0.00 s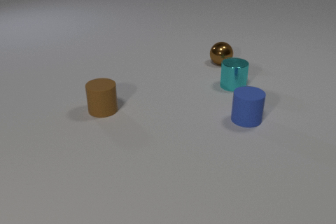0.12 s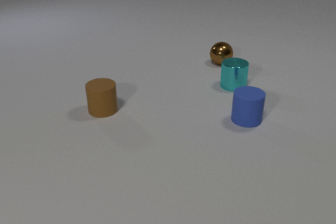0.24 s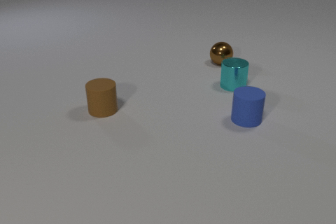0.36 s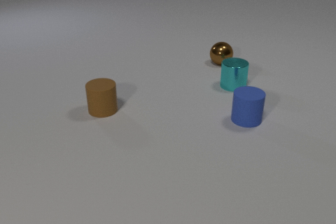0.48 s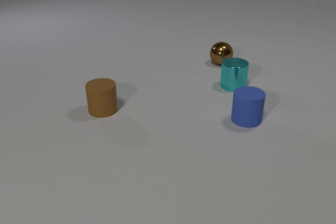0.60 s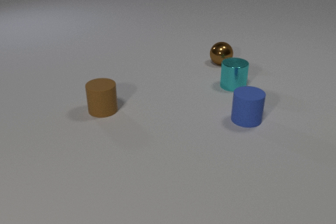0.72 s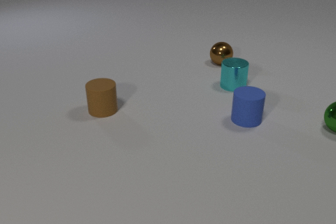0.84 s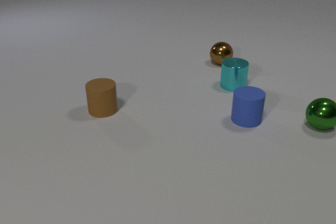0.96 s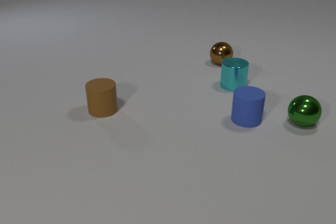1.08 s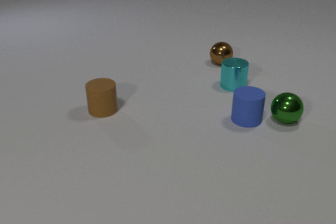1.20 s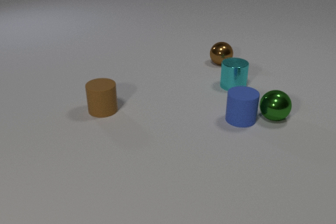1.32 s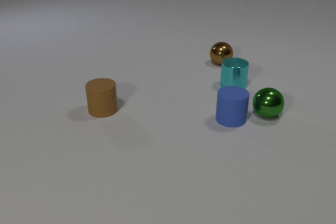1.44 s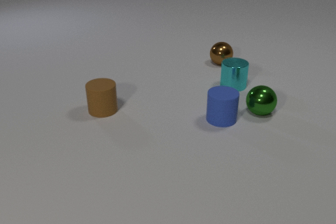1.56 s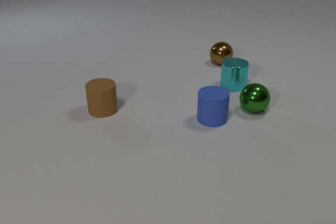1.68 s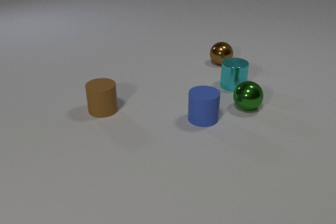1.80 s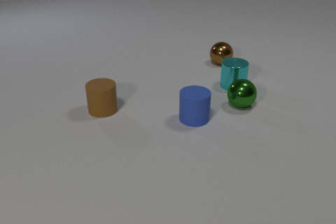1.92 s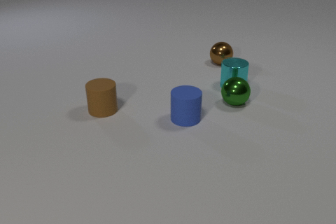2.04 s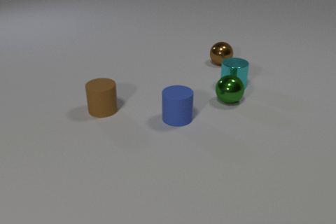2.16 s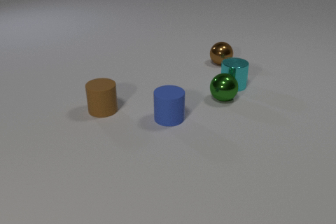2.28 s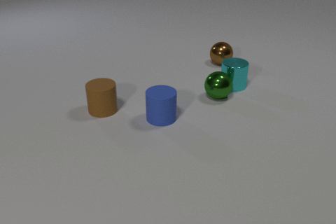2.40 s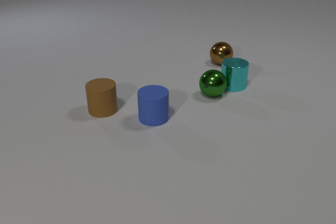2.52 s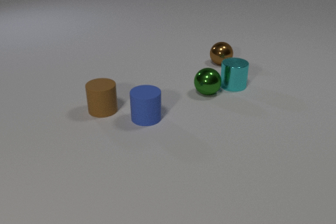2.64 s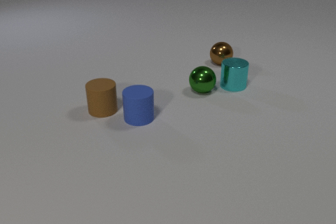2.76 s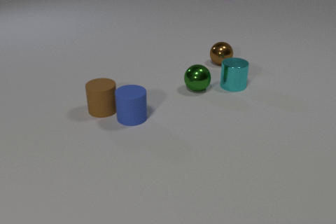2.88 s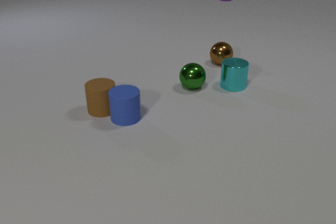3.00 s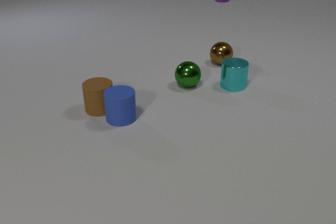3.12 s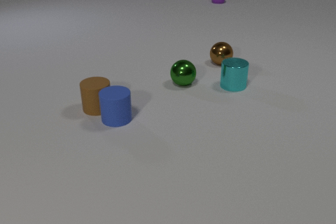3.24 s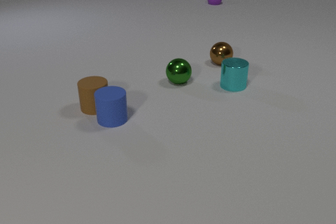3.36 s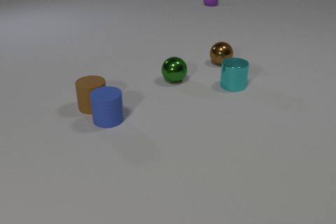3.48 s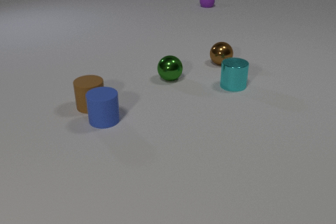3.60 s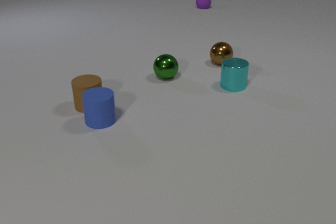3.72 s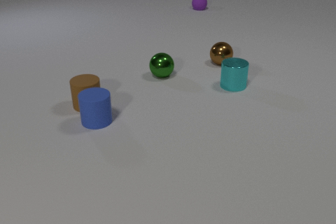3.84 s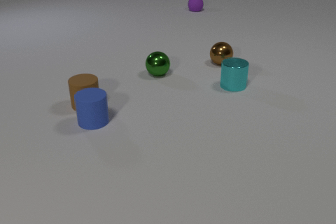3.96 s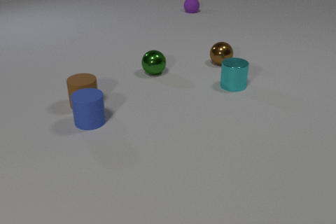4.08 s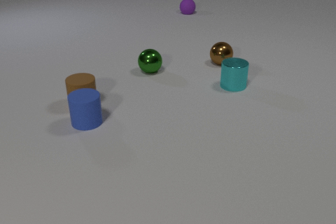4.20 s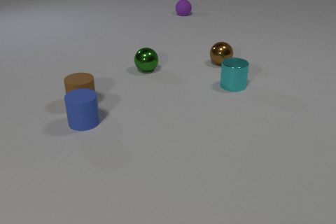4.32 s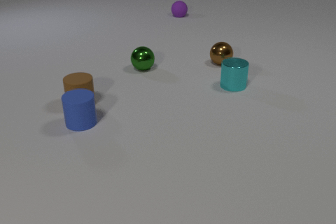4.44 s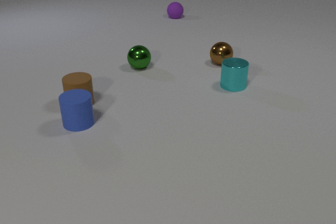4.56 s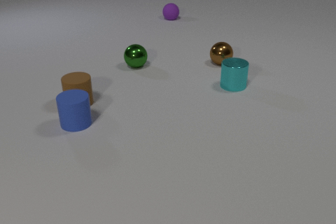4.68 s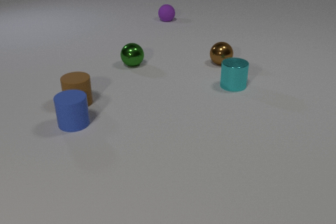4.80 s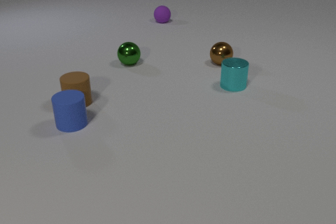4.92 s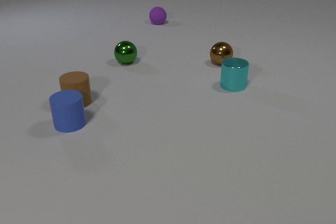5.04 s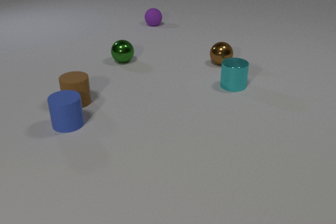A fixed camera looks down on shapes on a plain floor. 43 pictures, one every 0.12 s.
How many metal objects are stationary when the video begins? 2.
What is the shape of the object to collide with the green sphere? cylinder.
Are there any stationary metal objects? yes.
0.00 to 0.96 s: The green metal sphere comes in at the right edge, rolls to the left.
0.96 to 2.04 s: The green metal sphere rolls to the left. The blue rubber cylinder slides to the left. The green metal sphere and the blue rubber cylinder collide.
2.04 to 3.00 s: The green metal sphere rolls to the left and away from the camera. The blue rubber cylinder slides to the left. The purple rubber sphere comes in at the top edge, rolls toward the camera and to the left. The blue rubber cylinder and the brown rubber cylinder collide.
3.00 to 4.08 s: The green metal sphere rolls to the left and away from the camera. The blue rubber cylinder slides to the left. The purple rubber sphere rolls toward the camera and to the left. The brown rubber cylinder slides to the left and away from the camera.
4.08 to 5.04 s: The green metal sphere rolls away from the camera and to the left. The blue rubber cylinder slides to the left. The purple rubber sphere rolls toward the camera and to the left. The brown rubber cylinder slides to the left.
